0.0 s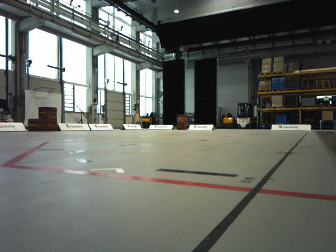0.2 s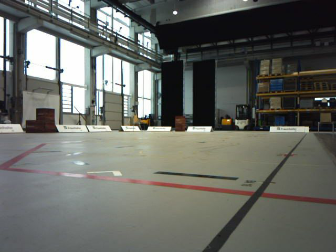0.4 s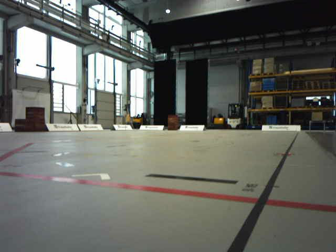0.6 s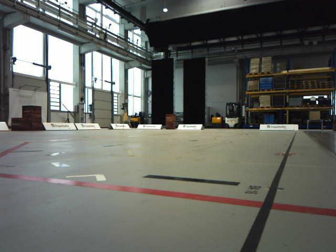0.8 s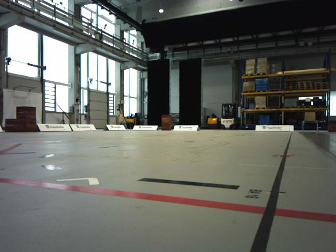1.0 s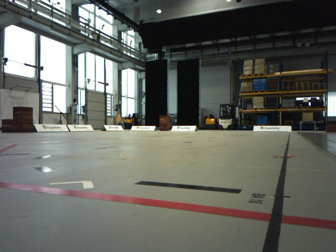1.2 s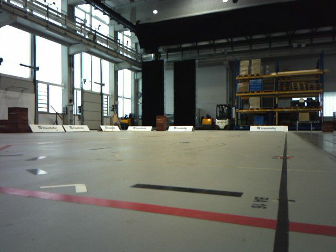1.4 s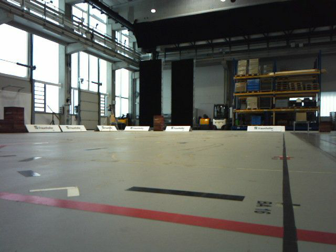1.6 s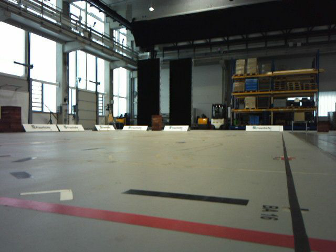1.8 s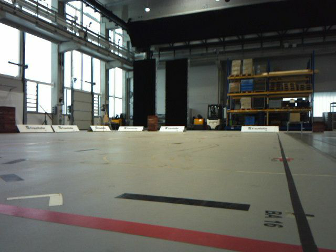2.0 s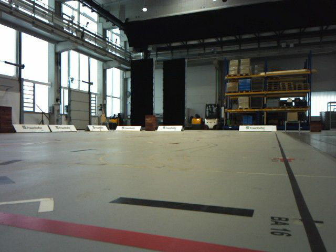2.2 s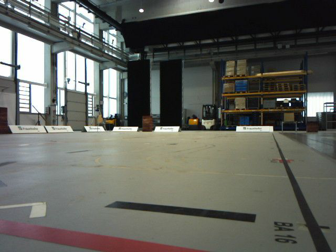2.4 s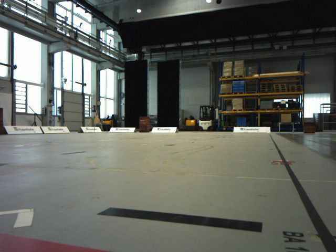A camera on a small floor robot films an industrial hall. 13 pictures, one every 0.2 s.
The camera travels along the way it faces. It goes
forward.
0.0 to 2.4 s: The camera travels forward, about 0.5 m, so what stands in front looms larger.
The film runs forward here.
